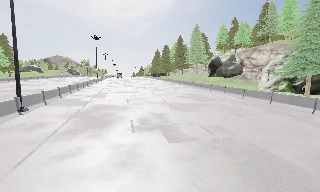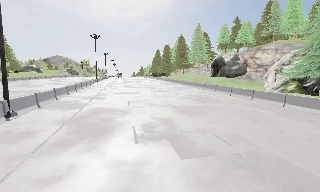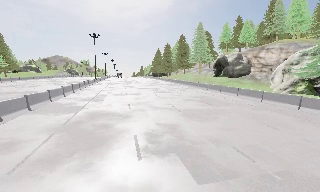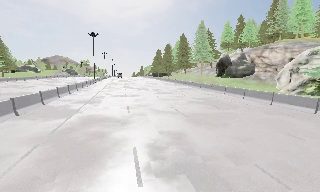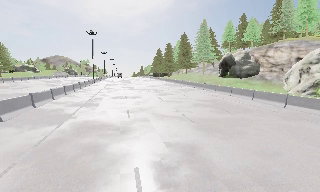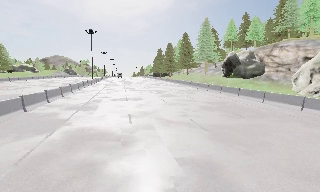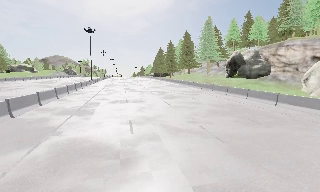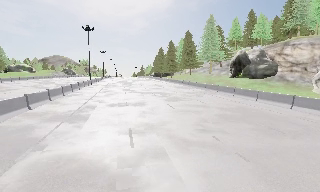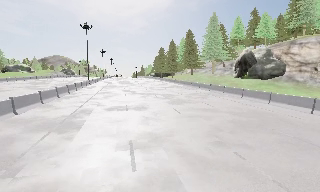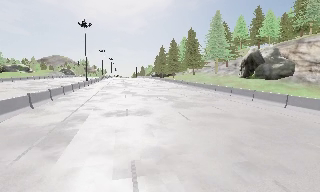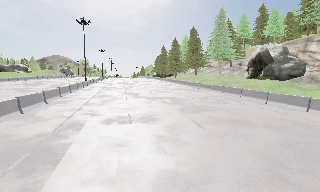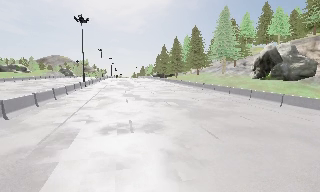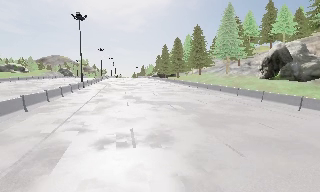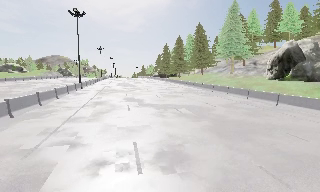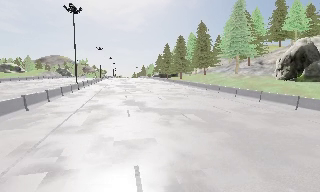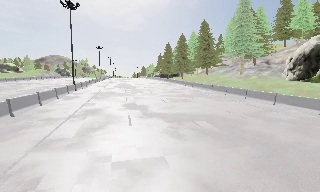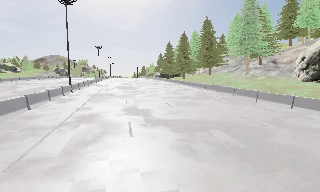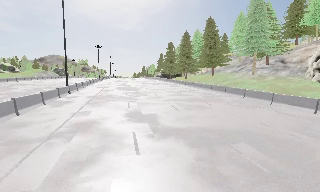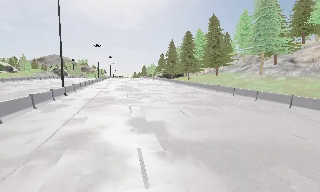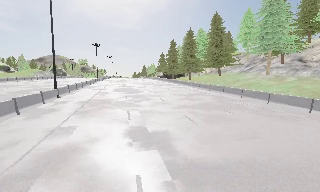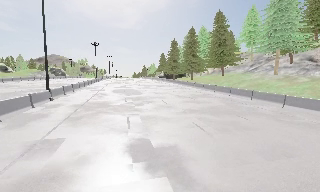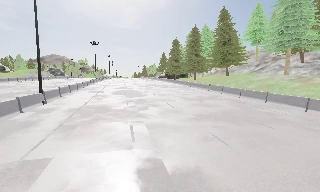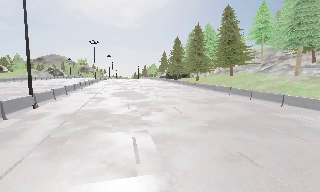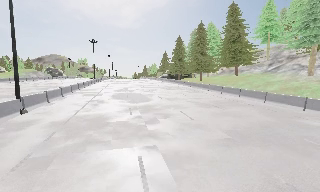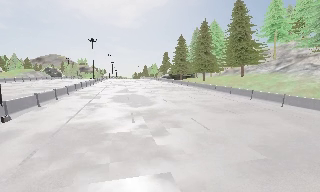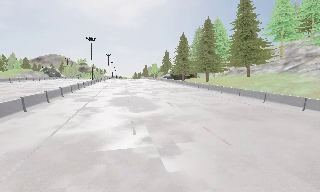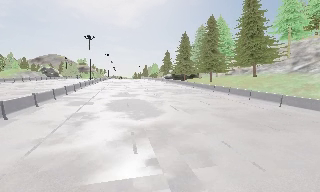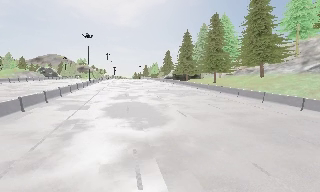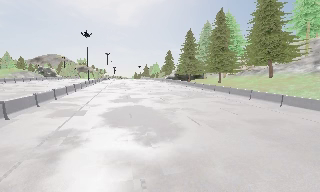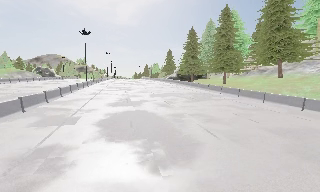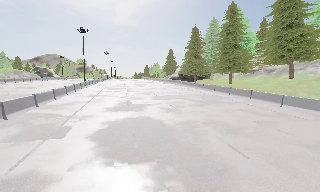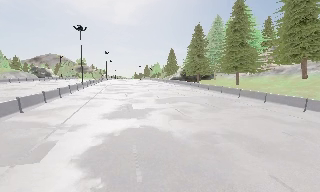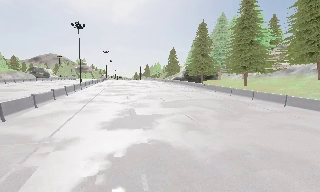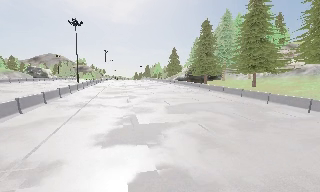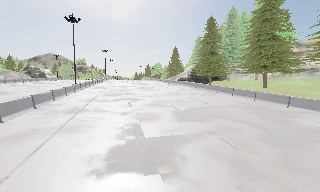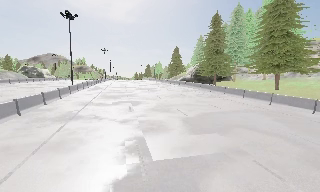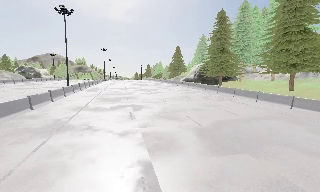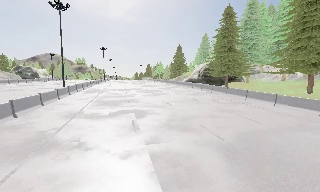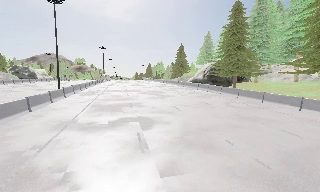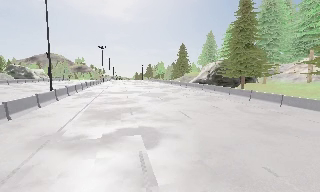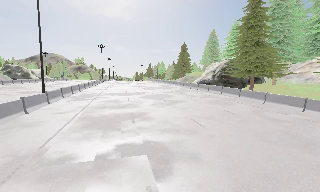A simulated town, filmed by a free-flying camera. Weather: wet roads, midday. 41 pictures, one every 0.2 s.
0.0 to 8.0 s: The camera travels forward, about 65 m, so what stands in front looms larger.
The film runs forward here.
